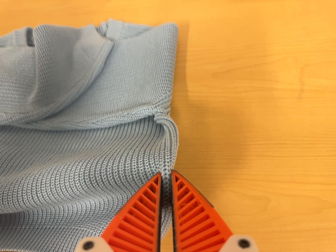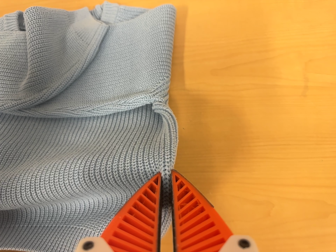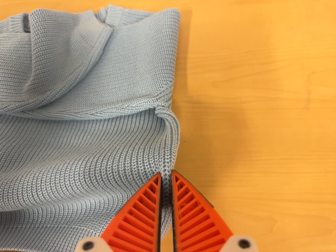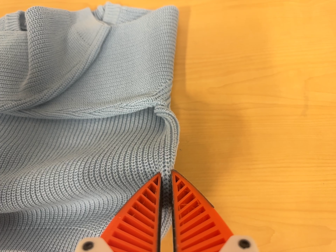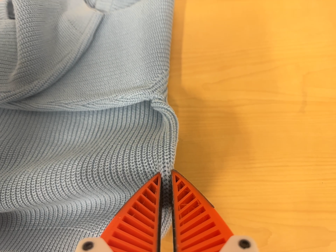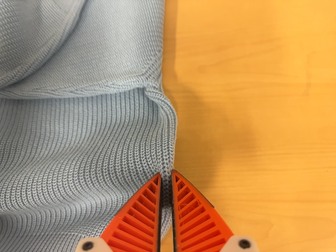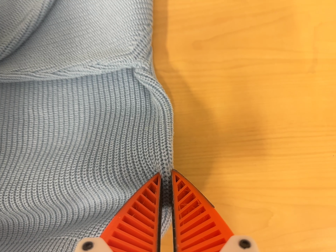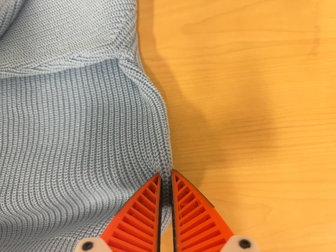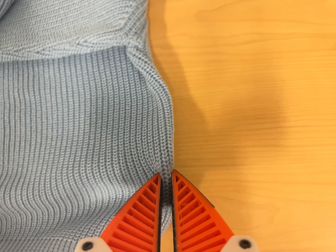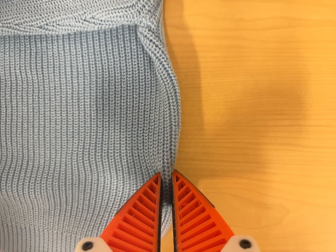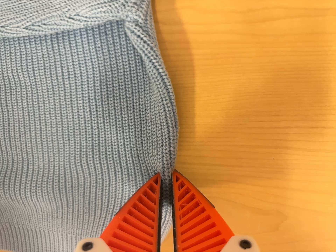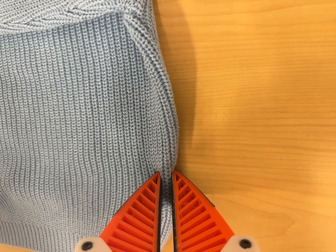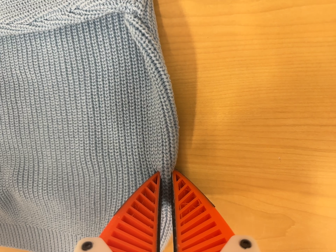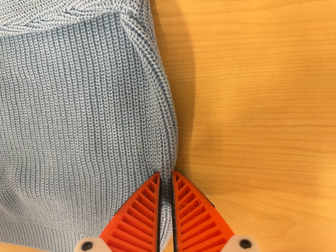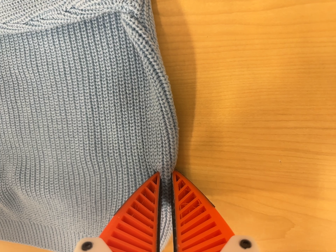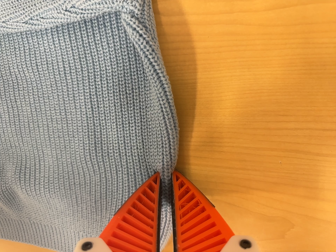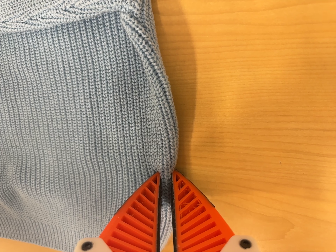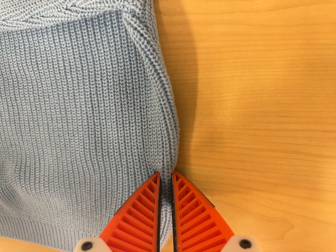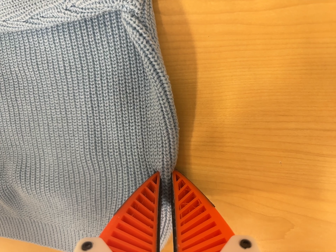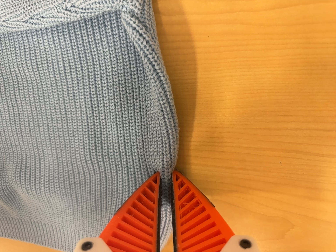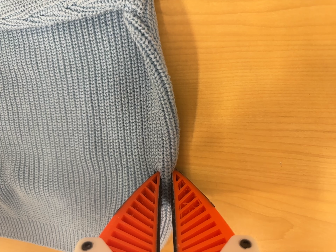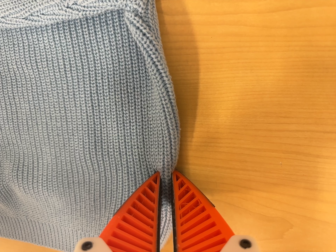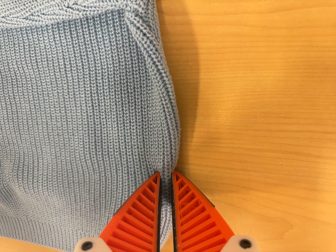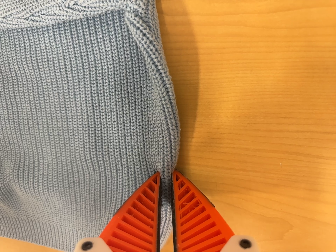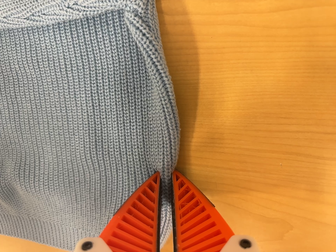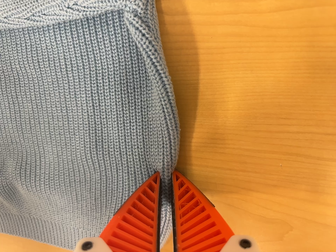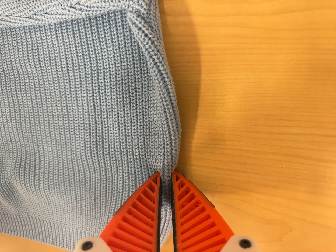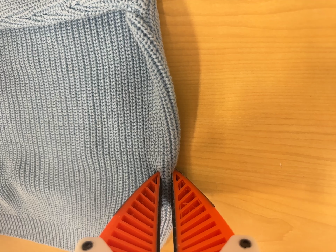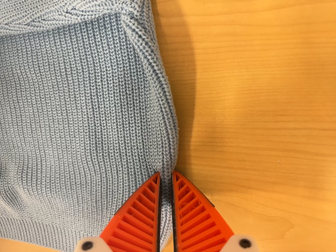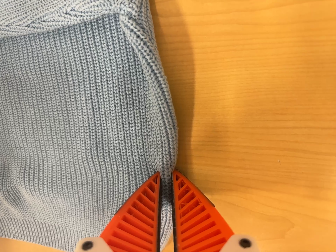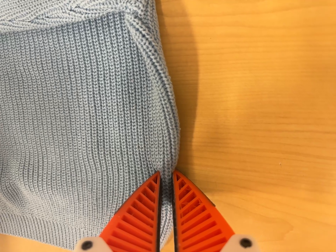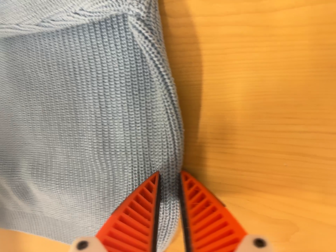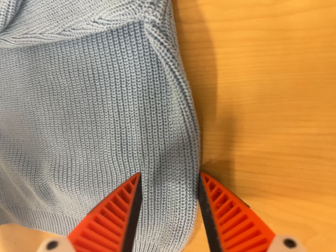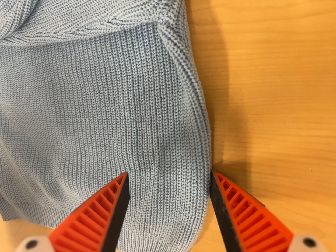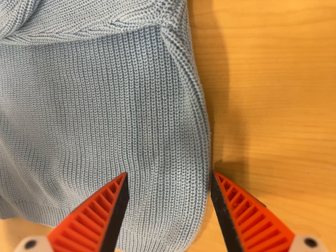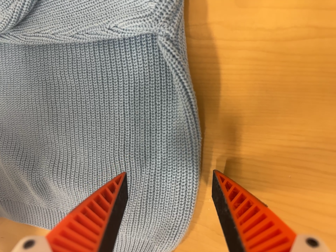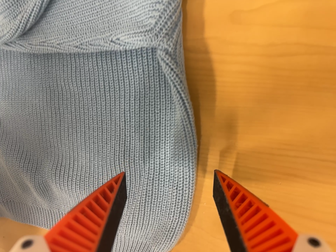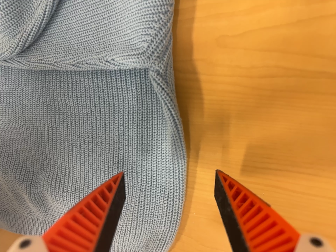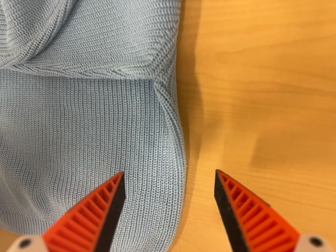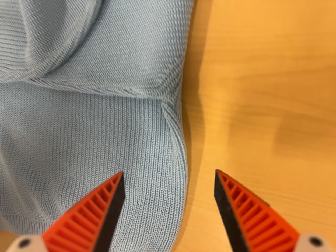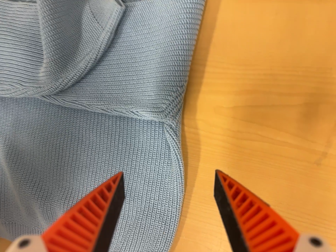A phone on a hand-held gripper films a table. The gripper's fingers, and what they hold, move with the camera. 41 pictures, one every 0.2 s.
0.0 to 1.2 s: The camera travels forward and toward the top of its view, about 10 cm, so what stands in front looms larger. Its aim tips toward the bottom of its view by about 10 degrees.
1.2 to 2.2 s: The camera pans to its left by about 10 degrees. It travels forward, toward the top of its view and to its right, about 10 cm, so what stands in front looms larger. Its aim tips toward the bottom of its view by about 20 degrees, and the scene shifts upward.
2.2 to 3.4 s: The camera shifts only a little, or ends up much as it began.
3.4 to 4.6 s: The camera keeps its place and its aim.
4.6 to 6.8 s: The camera shifts only a little, or ends up much as it began.
6.8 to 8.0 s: The camera swings to its right by about 10 degrees, and the scene slides to the left. It travels backward, about 12 cm, so what stands in front gets smaller. It rolls about its line of sight by about 10 degrees, and the scene rotates clockwise.
The film runs backward here.
